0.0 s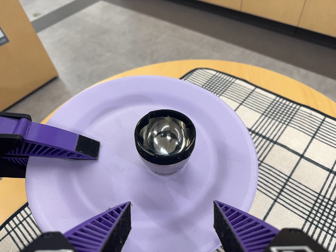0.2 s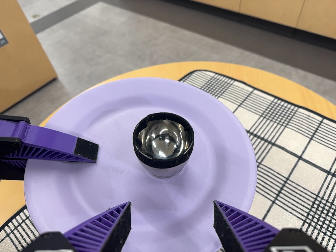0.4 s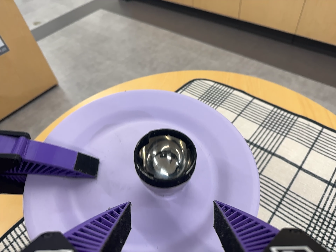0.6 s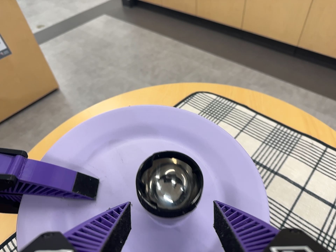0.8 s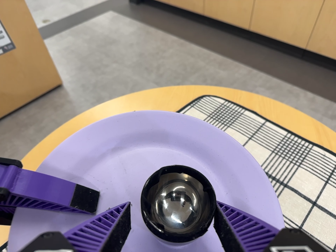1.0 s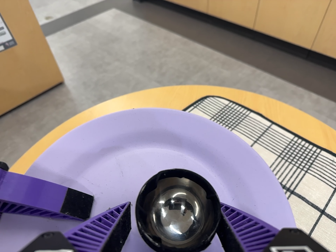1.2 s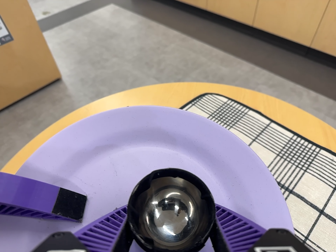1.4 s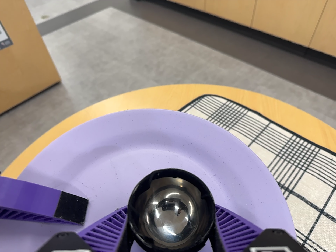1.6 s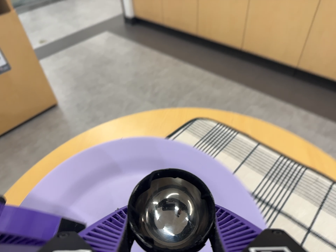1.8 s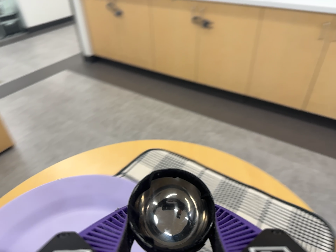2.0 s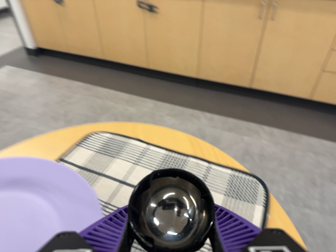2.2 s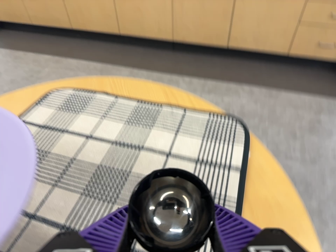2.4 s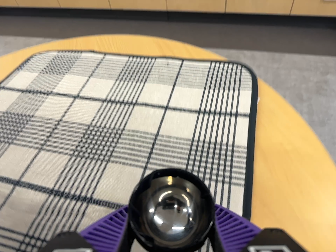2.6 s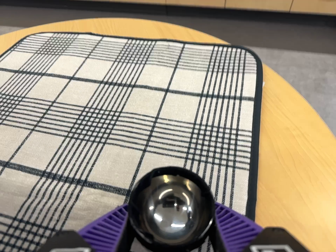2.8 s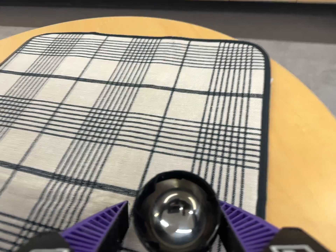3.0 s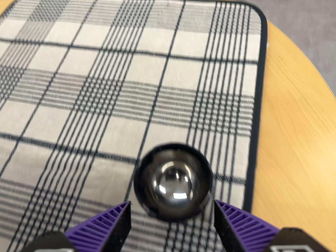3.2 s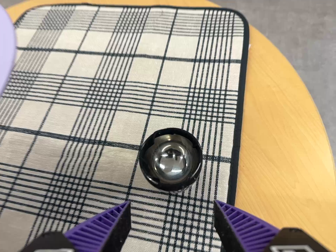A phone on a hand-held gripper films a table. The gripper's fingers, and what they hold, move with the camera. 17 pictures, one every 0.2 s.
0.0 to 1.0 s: The camera travels toward the top of its view and forward, about 7 cm, so close, fixed things drift downward.
1.0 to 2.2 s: The camera pans to its right by about 20 degrees. It travels to its right and toward the bottom of its view, about 14 cm, so close, fixed things drift to the left. It rolls about its line of sight by about 15 degrees, and the scene rotates counterclockwise.
2.2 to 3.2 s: The camera travels toward the bottom of its view, about 7 cm, so close, fixed things drift upward. Its aim tips toward the bottom of its view by about 15 degrees, and the scene shifts upward.
The film runs forward here.
